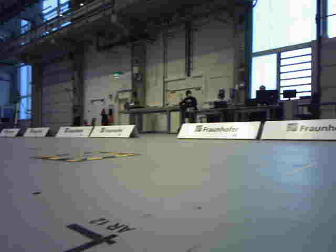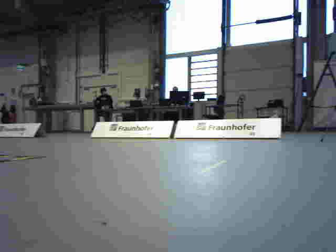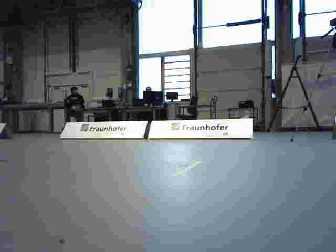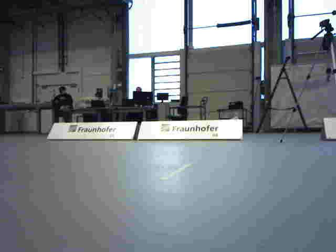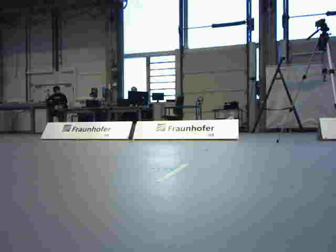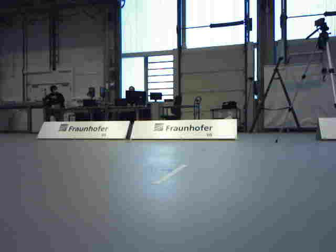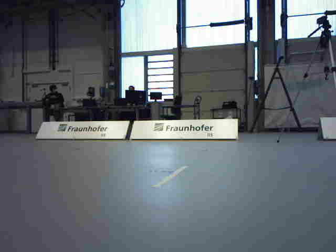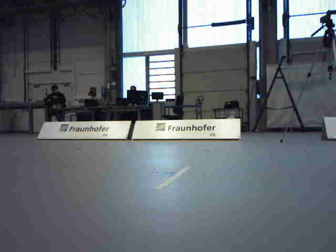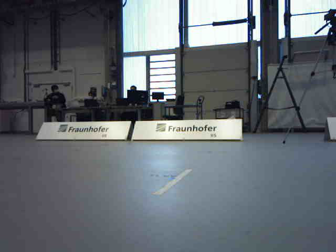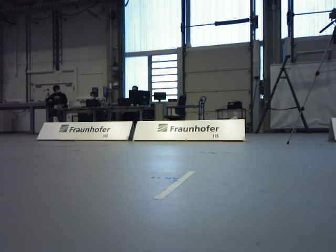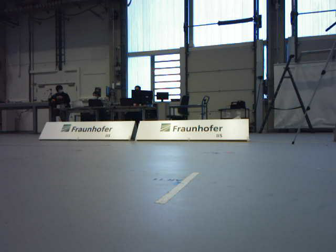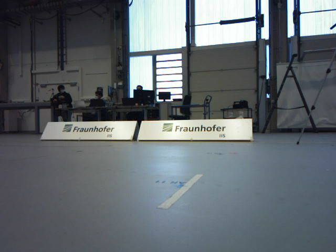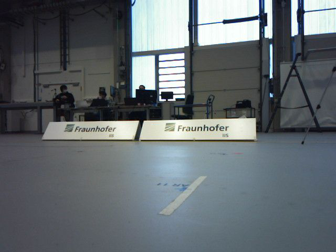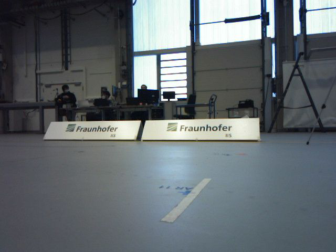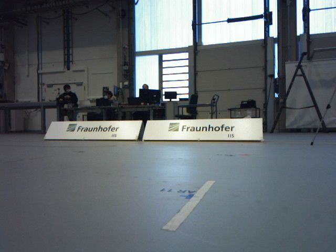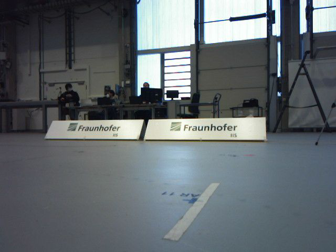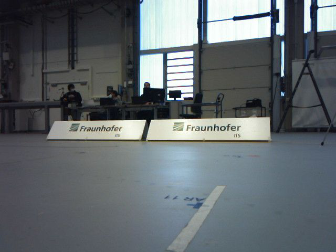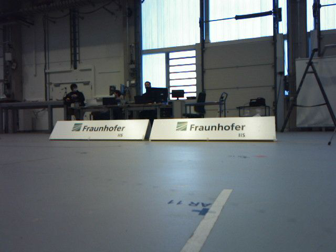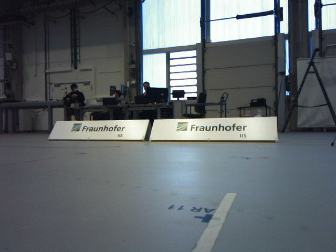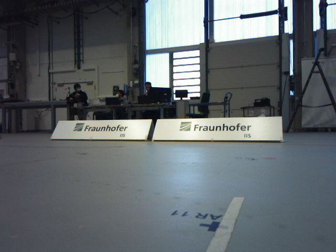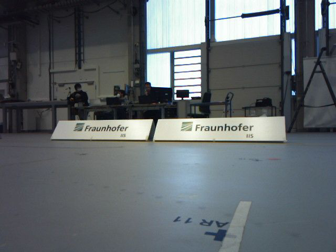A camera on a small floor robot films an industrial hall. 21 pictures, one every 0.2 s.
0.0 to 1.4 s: The scene slides to the left, as the camera pans about 25 degrees to its right. It travels forward, about 0.3 m, so what stands in front looms larger.
1.4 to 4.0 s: The camera travels forward, about 0.5 m, so what stands in front looms larger.
The film runs forward here.
